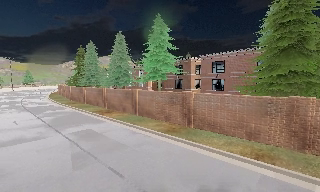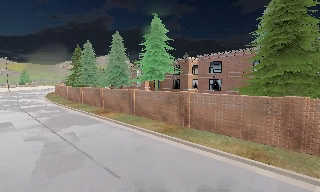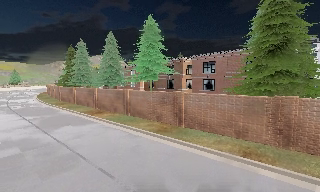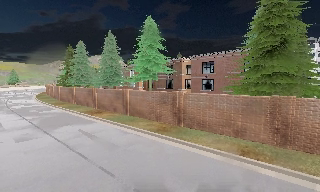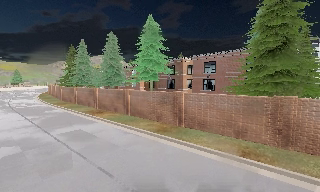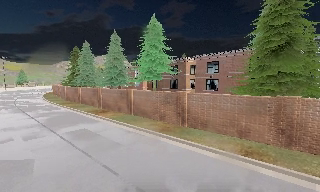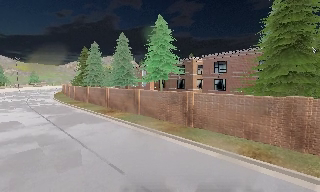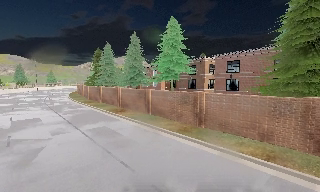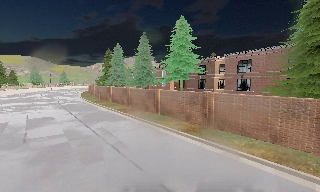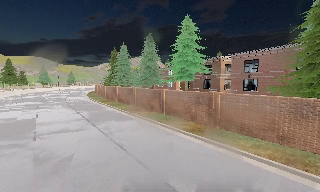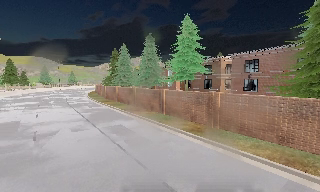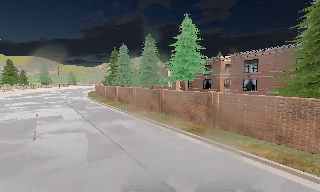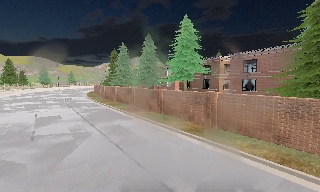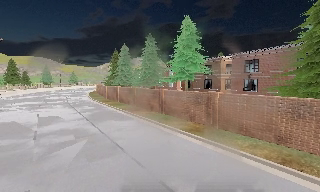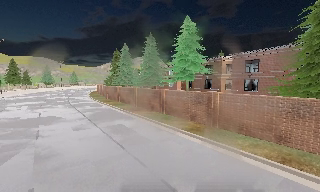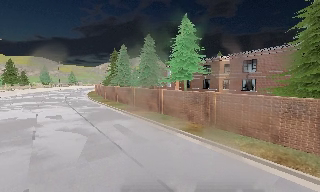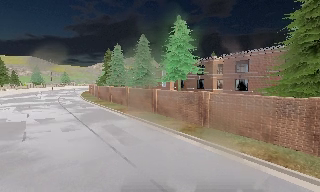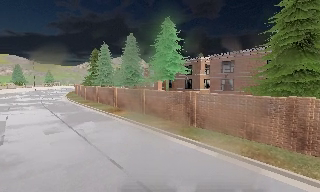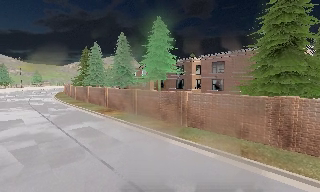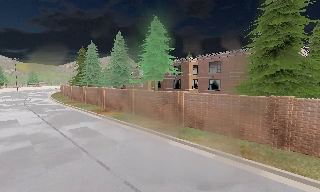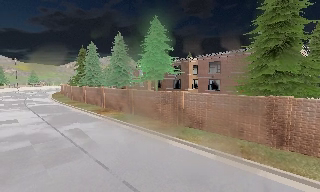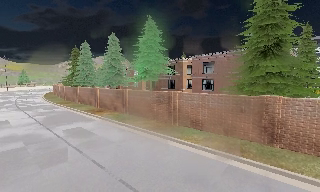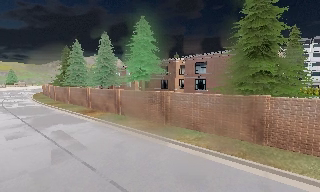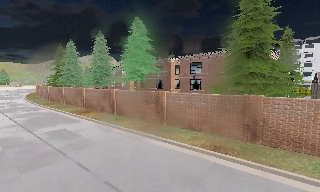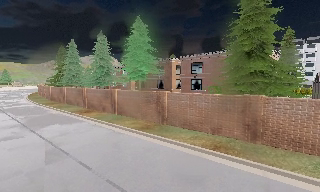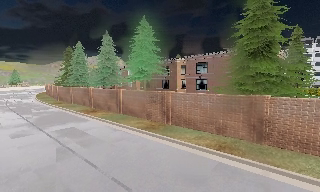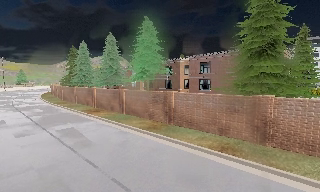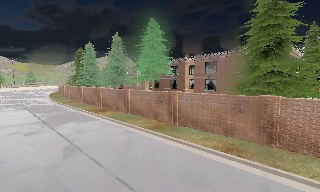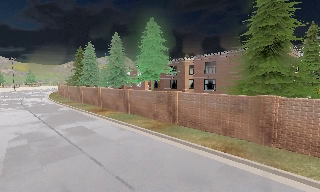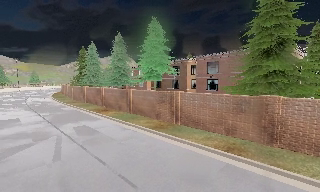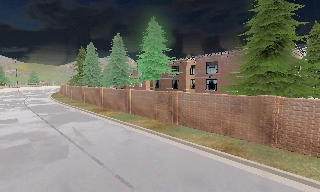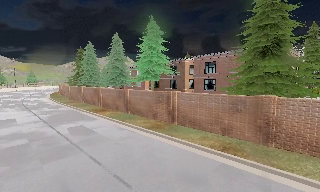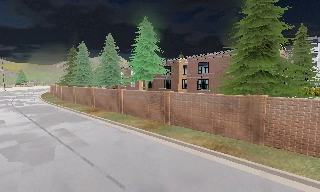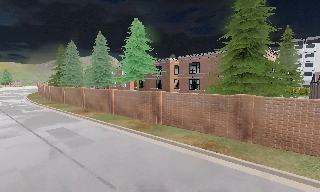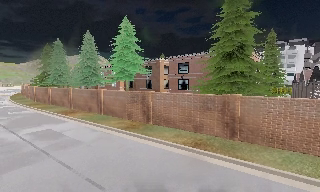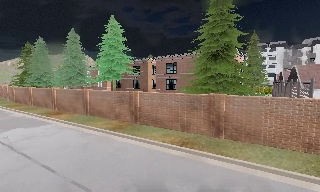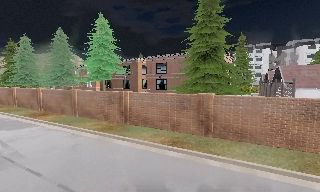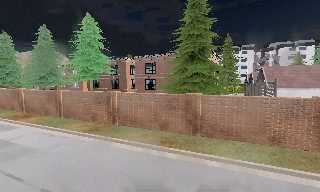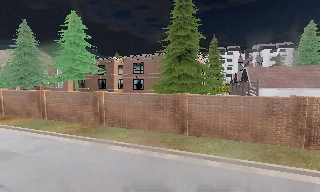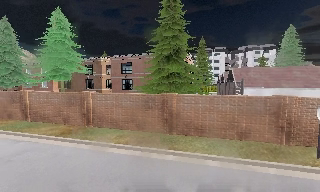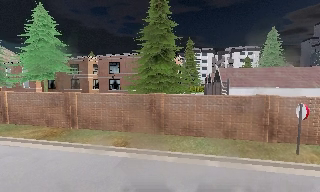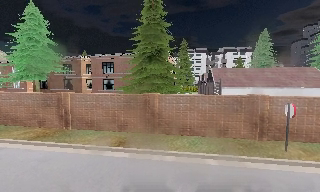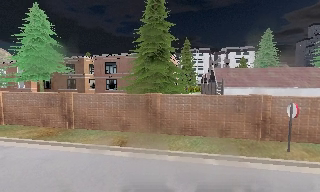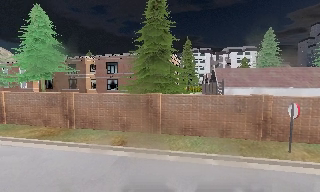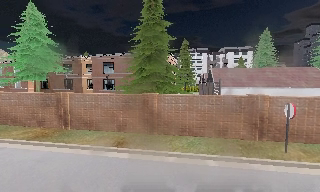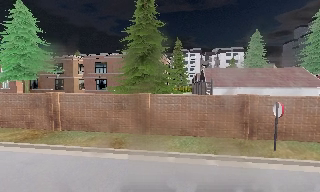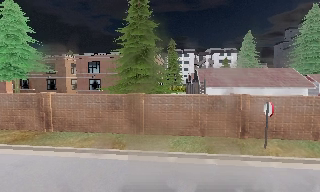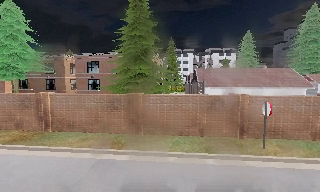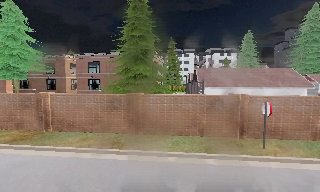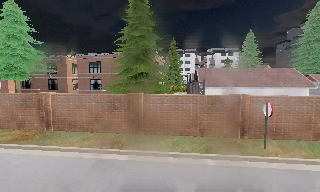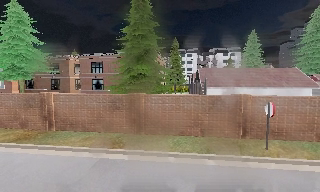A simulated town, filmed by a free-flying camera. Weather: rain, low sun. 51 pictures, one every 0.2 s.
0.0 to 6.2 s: The camera travels to its right and backward, about 1.5 m, so close, fixed things drift to the left.
6.2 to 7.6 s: The camera pans to its right, which is clockwise from overhead, by about 25 degrees.
7.6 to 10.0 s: The scene slides to the left, as the camera pans about 10 degrees to its right. It travels to its right, about 0.5 m, so close, fixed things drift to the left.
The film runs backward here.
